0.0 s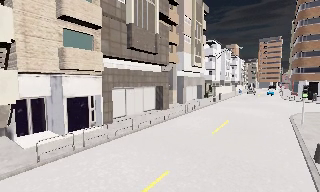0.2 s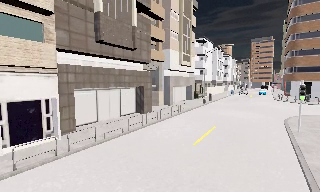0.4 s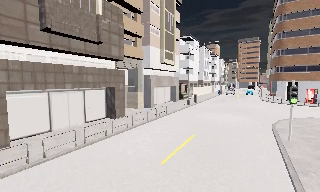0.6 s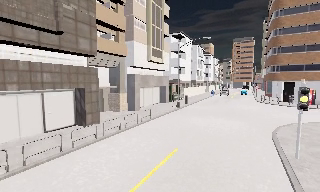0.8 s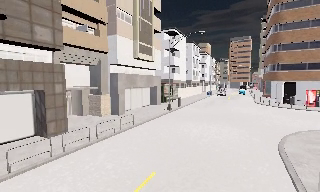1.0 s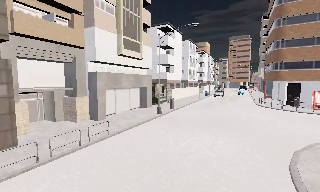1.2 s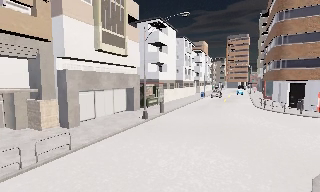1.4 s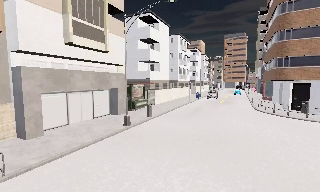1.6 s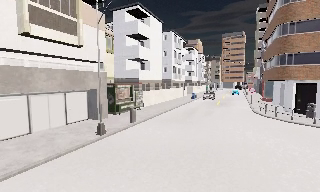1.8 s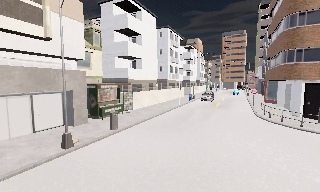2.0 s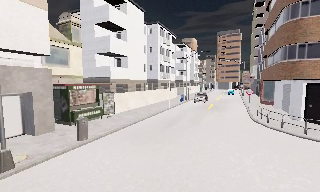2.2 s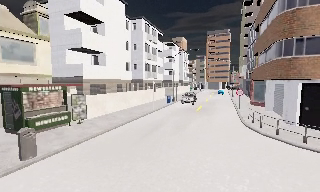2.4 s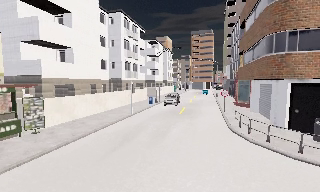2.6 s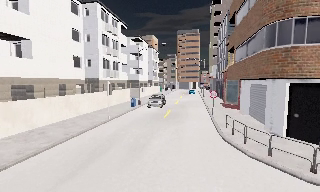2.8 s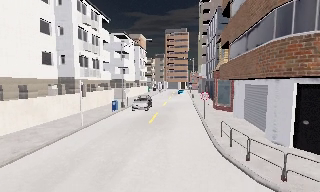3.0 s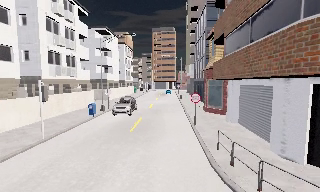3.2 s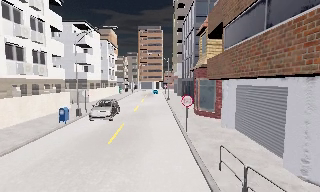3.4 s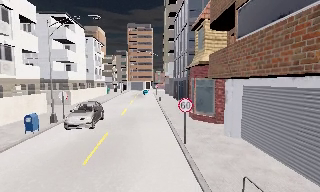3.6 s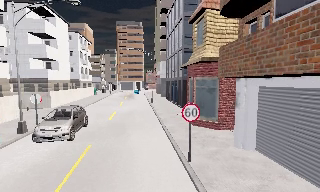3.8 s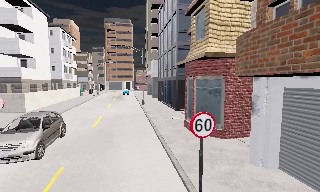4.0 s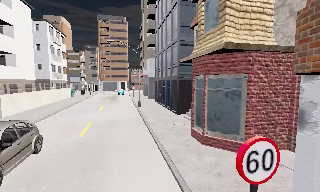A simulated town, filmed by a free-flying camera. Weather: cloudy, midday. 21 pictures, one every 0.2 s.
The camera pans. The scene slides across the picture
to the left.
The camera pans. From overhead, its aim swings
clockwise.
0.0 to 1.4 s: The camera travels forward and to its right, about 16 m, so what stands in front looms larger.
1.4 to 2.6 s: The camera swings to its right by about 15 degrees, and the scene slides to the left. It travels forward and to its right, about 12 m, so what stands in front looms larger.
2.6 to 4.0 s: The camera swings to its right by about 25 degrees, and the scene slides to the left. It travels forward, about 13 m, so what stands in front looms larger.
The film runs forward here.
